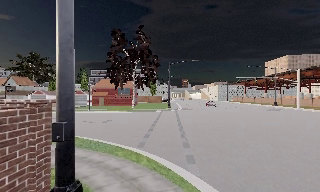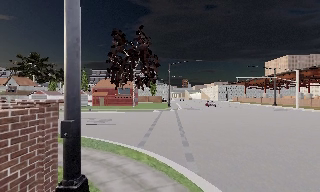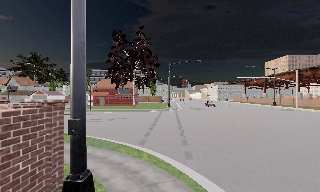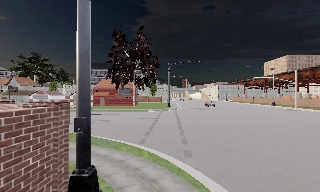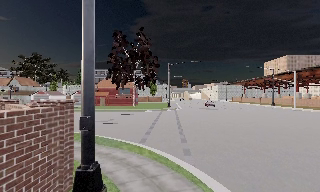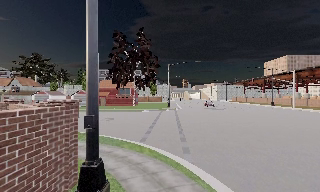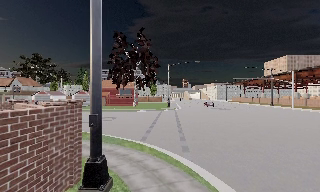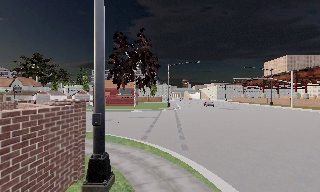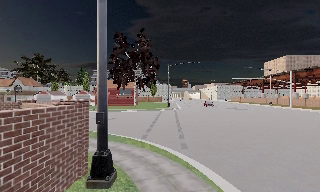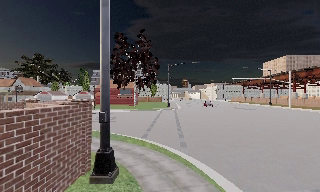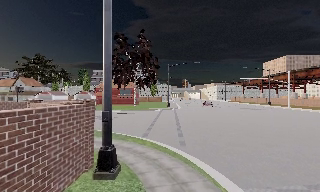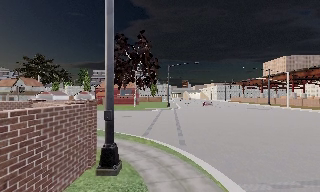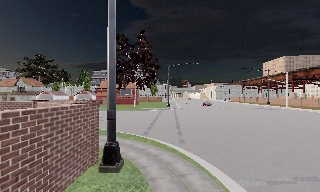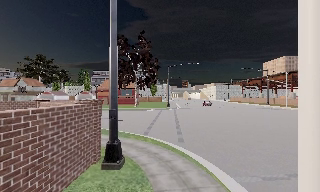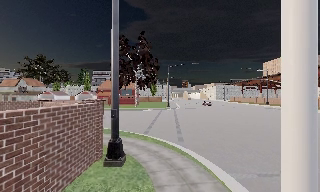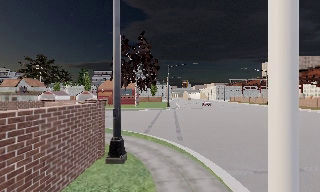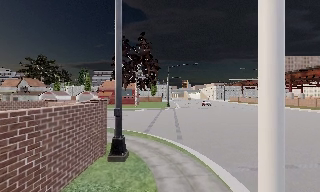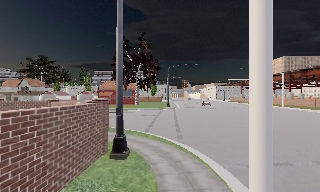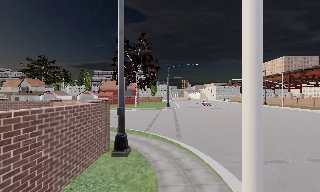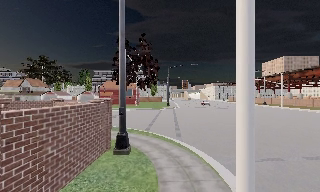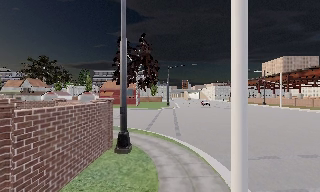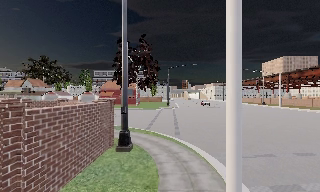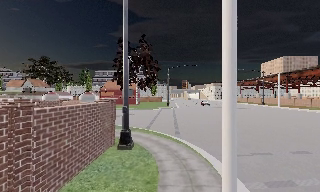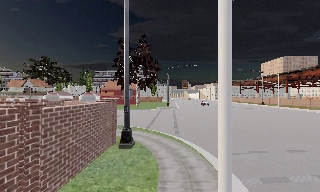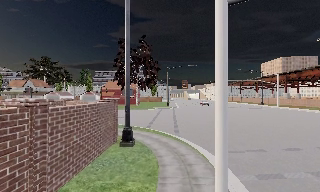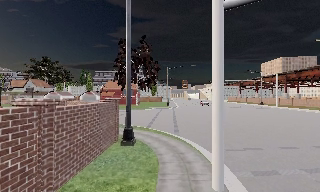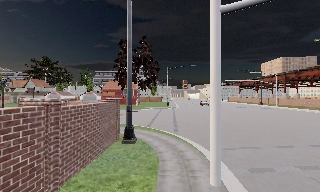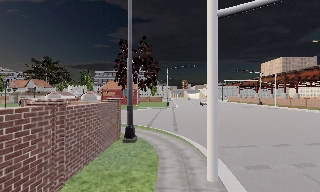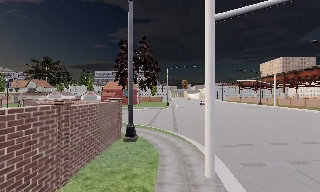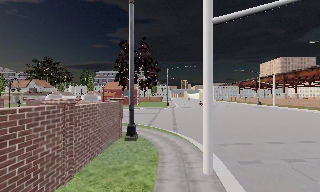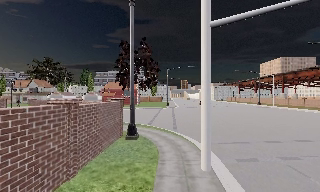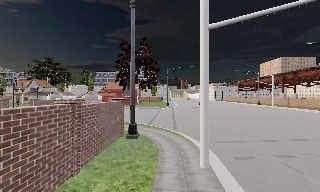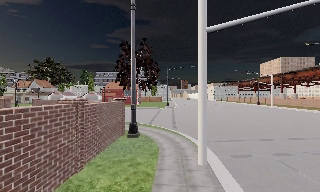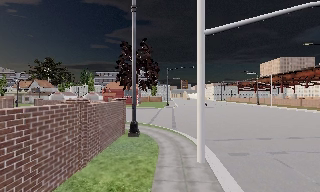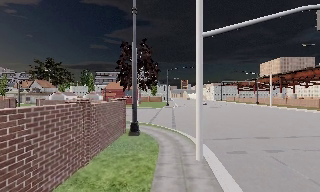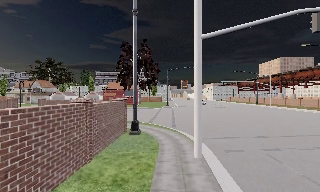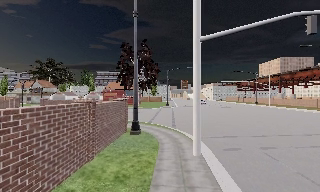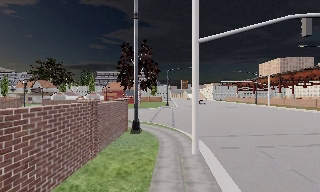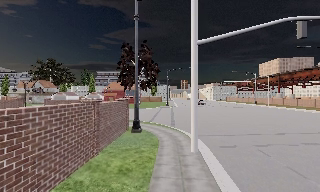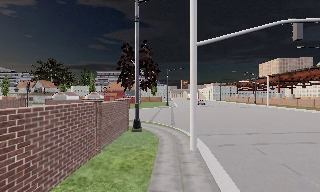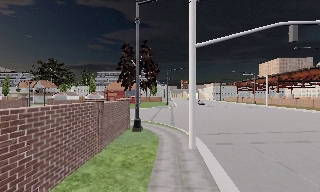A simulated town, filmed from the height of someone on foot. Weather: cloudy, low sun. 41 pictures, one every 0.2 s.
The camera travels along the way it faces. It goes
backward.
0.0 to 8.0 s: The camera travels backward, about 9 m, so what stands in front gets smaller.
The film runs backward here.
